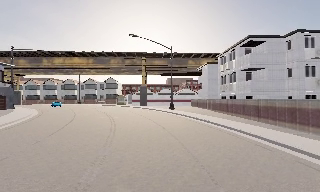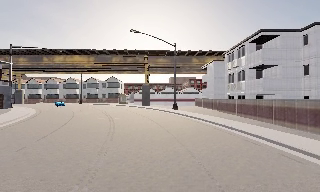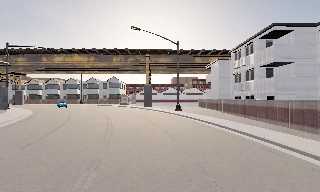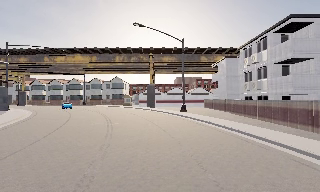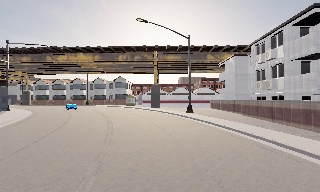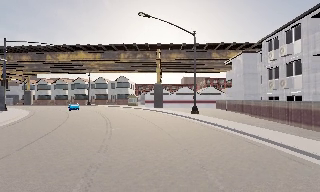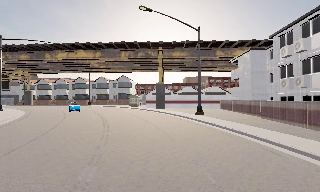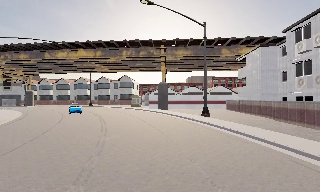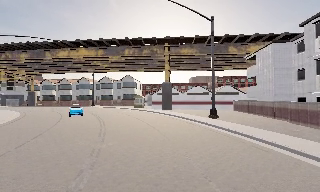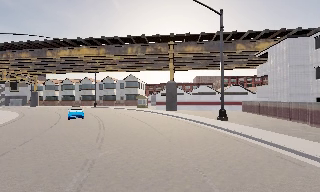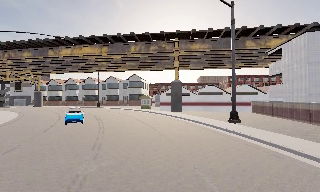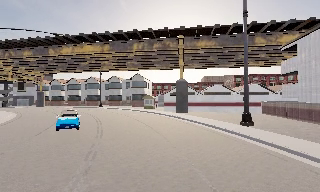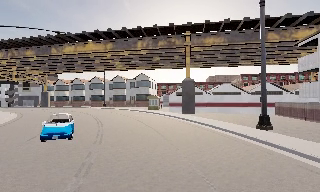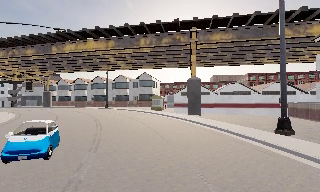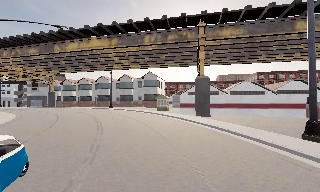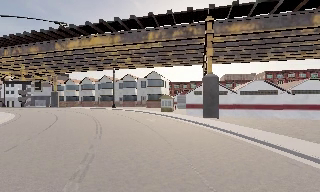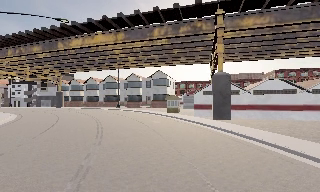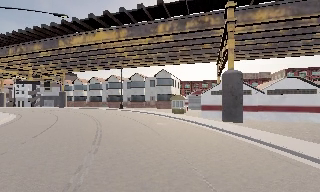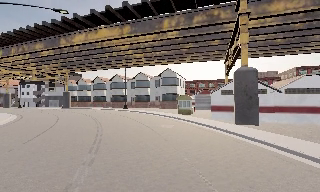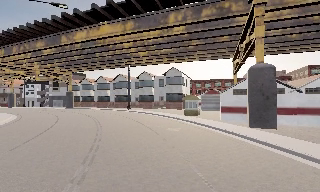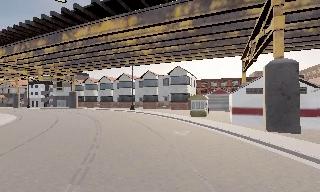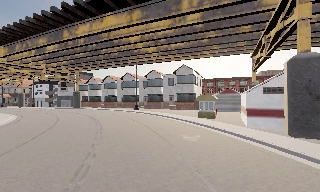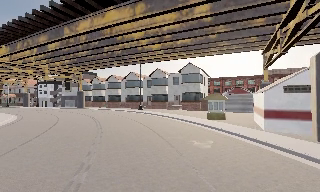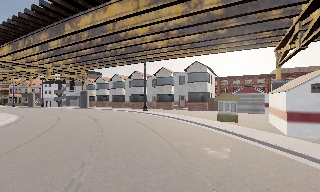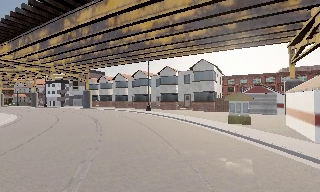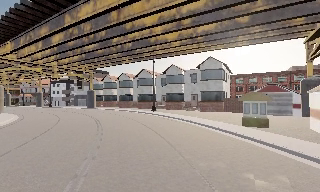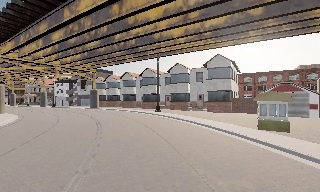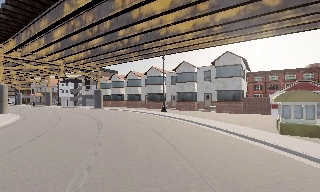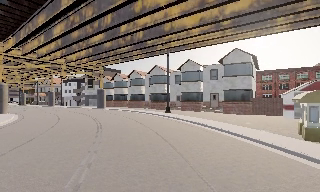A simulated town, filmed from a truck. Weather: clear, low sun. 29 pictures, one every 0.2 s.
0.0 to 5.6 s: The scene slides to the right, as the camera pans about 35 degrees to its left. It travels forward, about 35 m.
The film runs forward here.
